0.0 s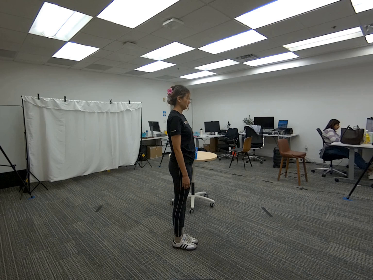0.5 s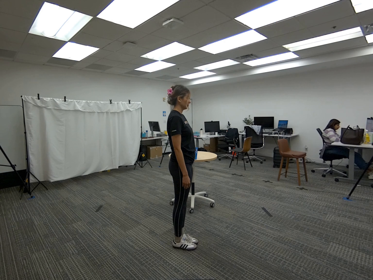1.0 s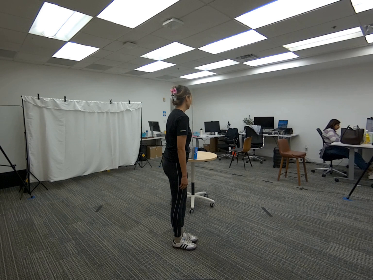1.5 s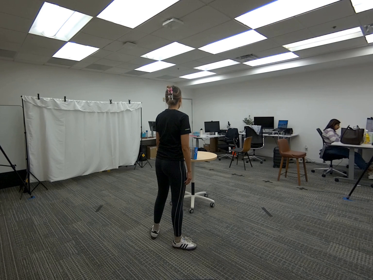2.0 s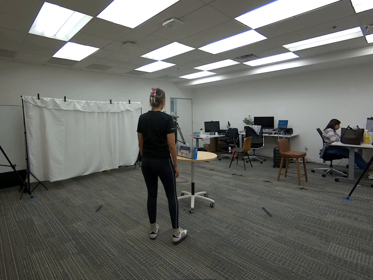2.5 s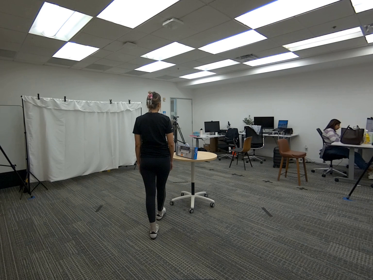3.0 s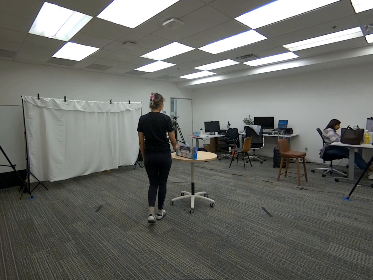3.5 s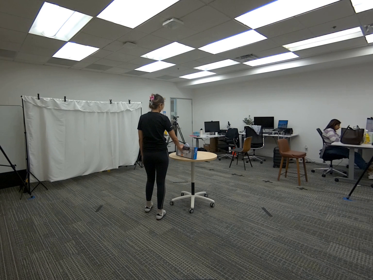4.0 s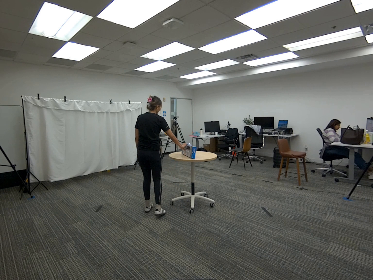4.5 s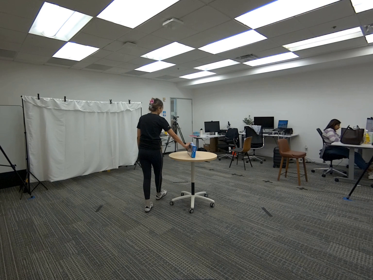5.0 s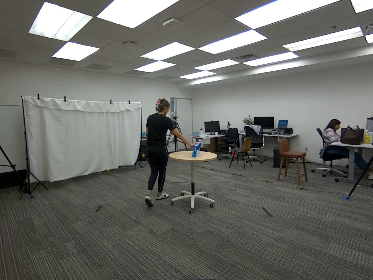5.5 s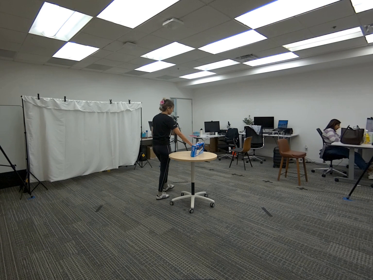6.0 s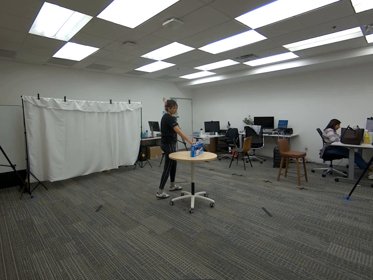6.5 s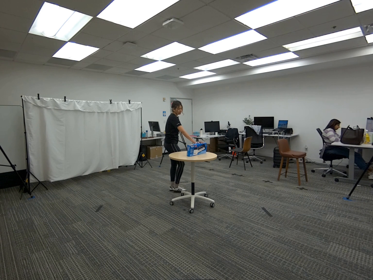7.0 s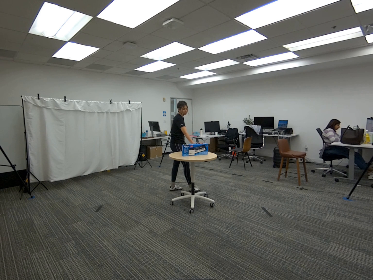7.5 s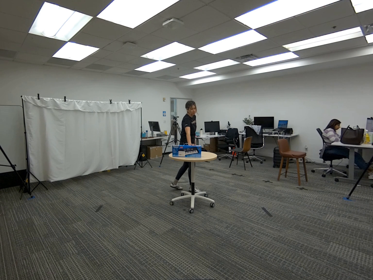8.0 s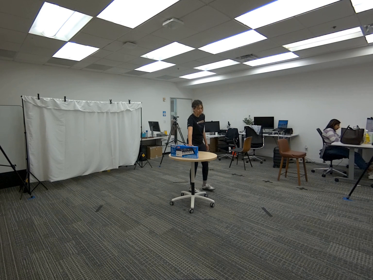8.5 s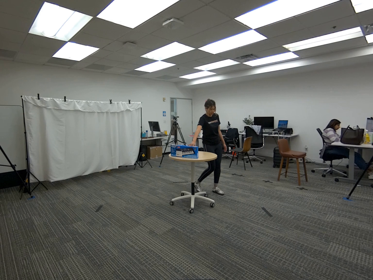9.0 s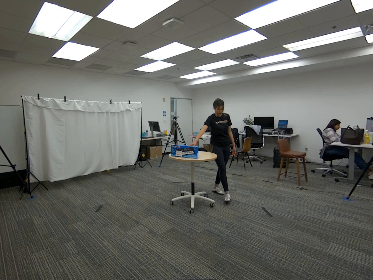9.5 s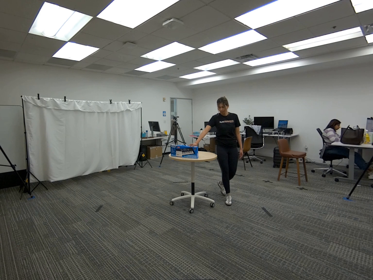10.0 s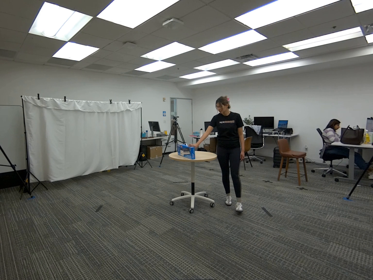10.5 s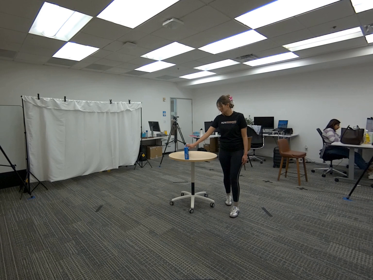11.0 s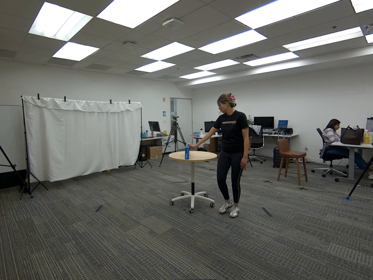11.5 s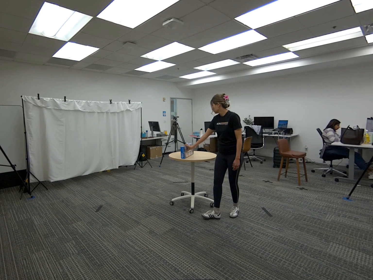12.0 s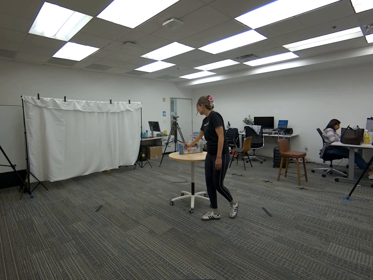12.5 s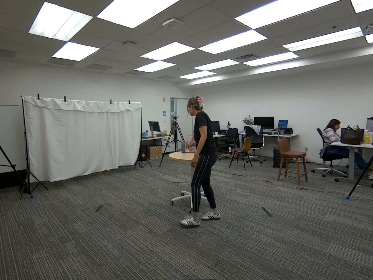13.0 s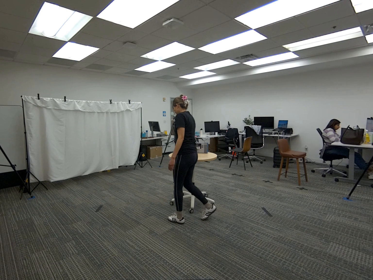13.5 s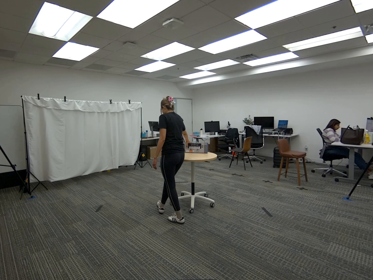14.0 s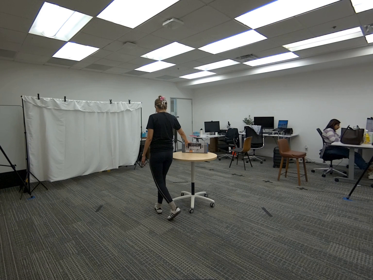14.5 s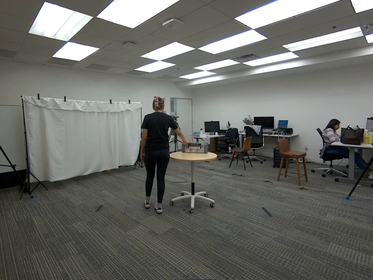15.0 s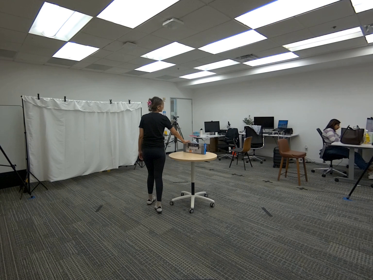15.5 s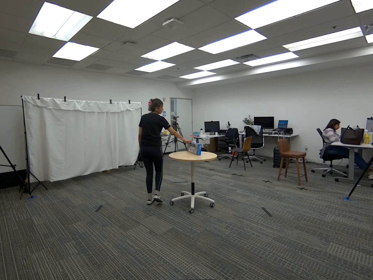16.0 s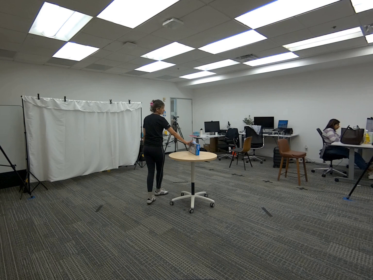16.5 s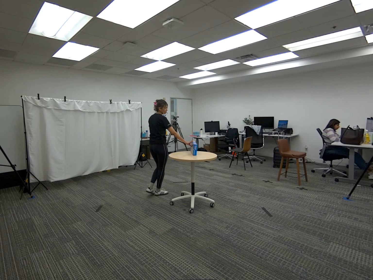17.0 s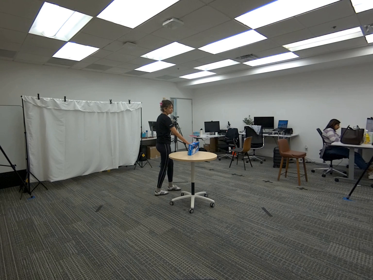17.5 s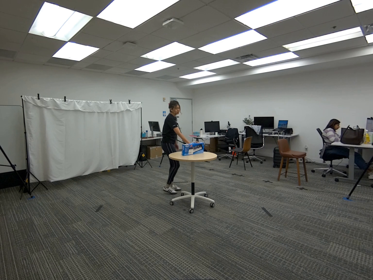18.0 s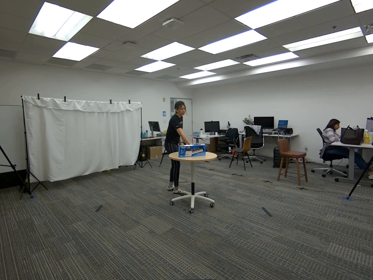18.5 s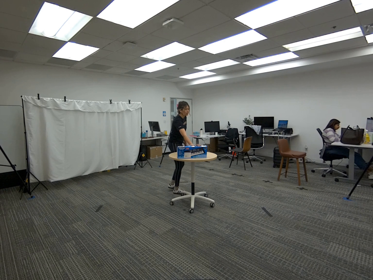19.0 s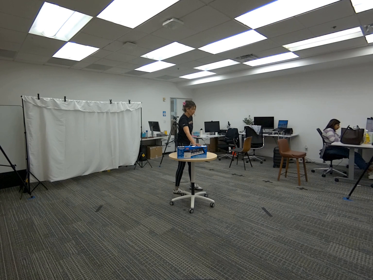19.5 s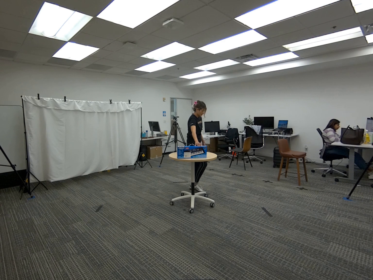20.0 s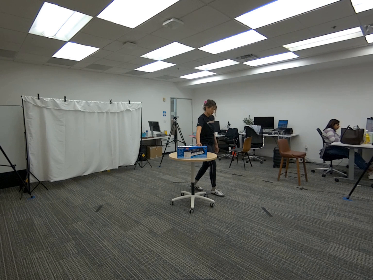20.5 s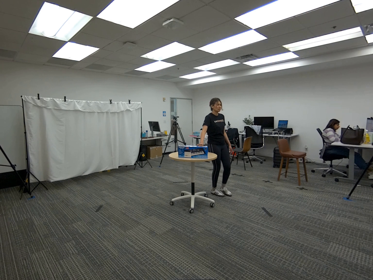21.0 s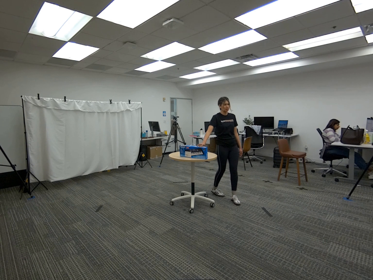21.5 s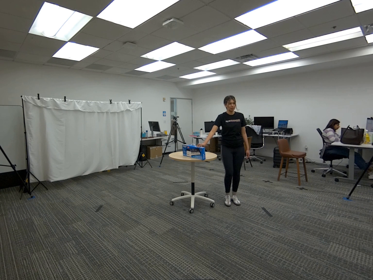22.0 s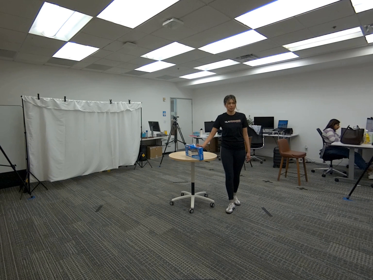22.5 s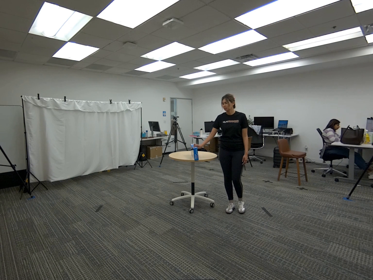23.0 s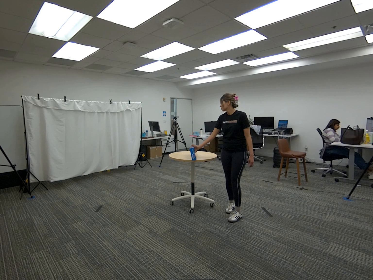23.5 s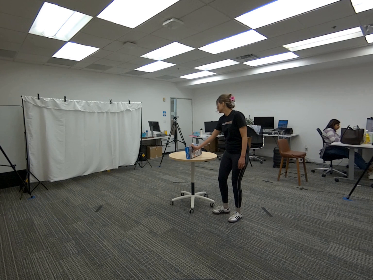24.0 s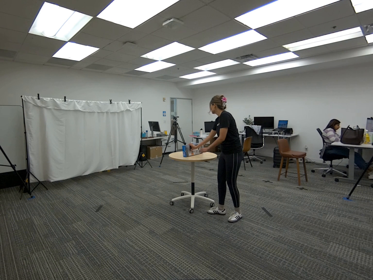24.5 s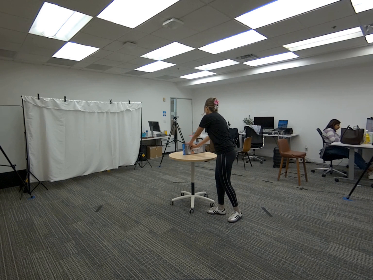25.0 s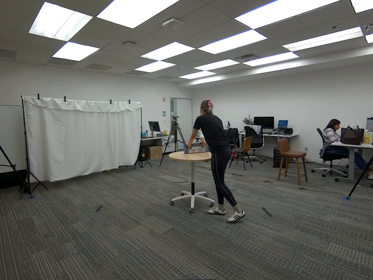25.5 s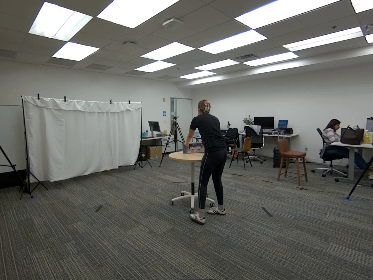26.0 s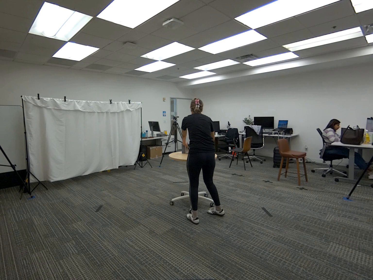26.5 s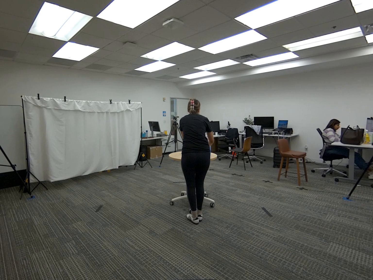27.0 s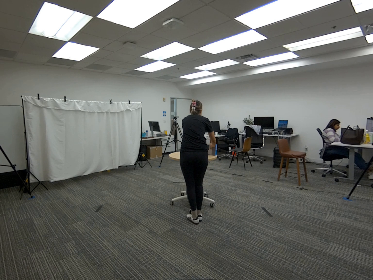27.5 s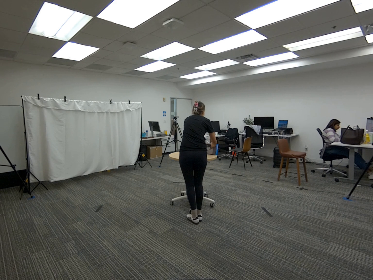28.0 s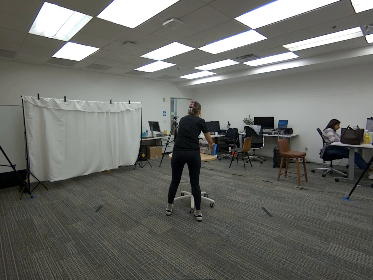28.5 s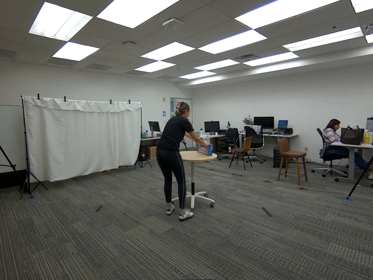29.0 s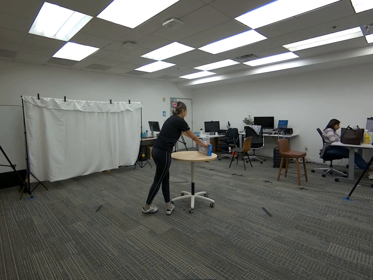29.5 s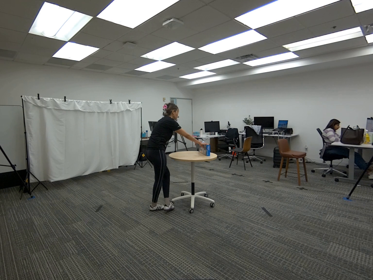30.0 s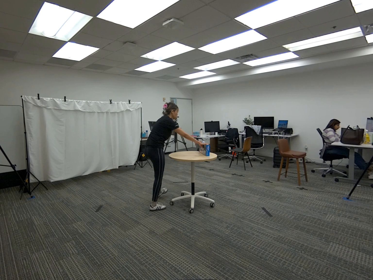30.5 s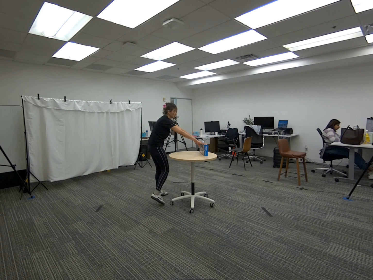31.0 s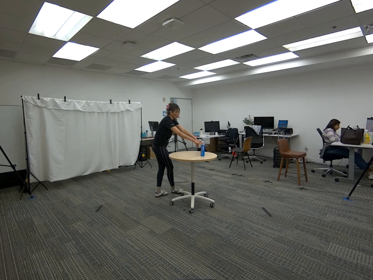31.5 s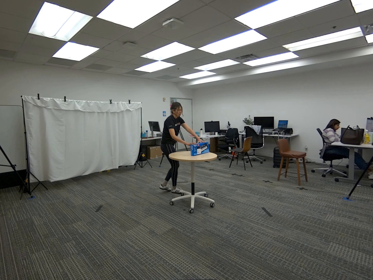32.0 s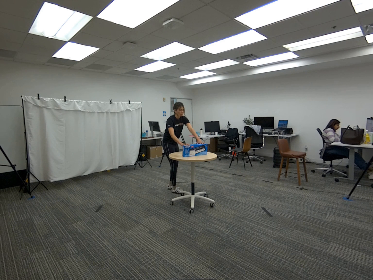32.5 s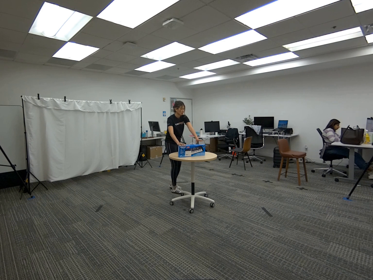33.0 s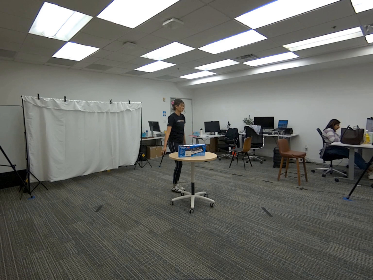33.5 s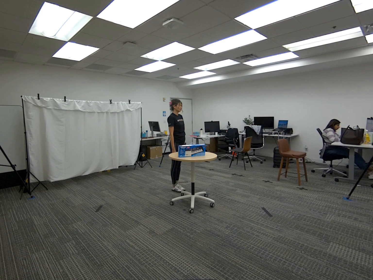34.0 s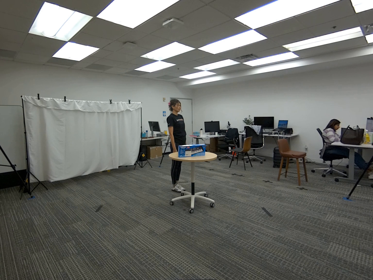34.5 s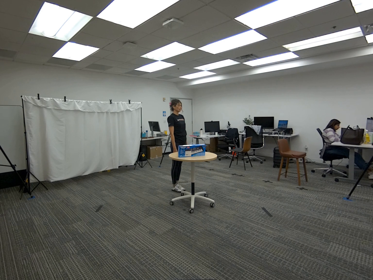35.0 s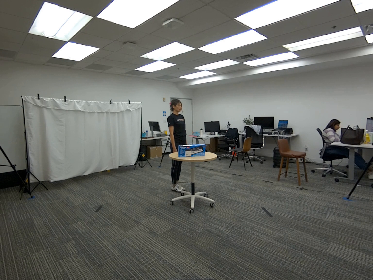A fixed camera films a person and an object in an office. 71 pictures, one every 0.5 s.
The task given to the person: Walk over to the keyboard box on the round table and push the keyboard box away ffrom you as you walk around the round table continue to push the box away from you without losing contact.
